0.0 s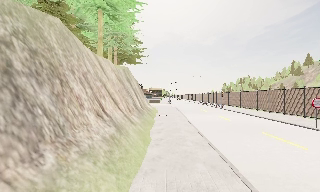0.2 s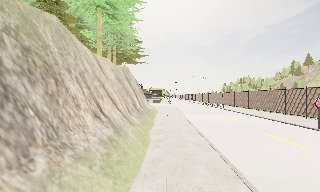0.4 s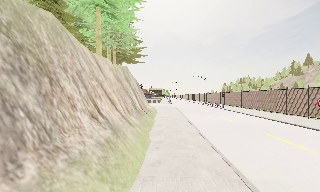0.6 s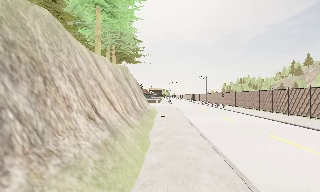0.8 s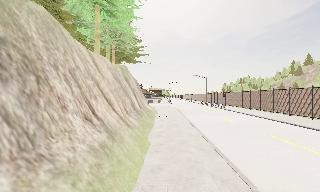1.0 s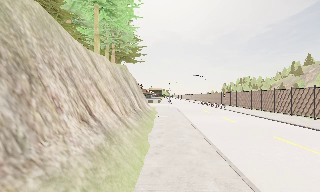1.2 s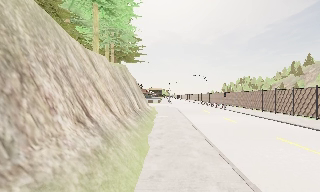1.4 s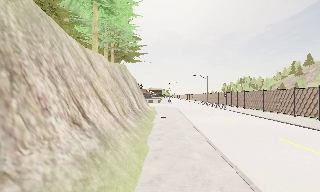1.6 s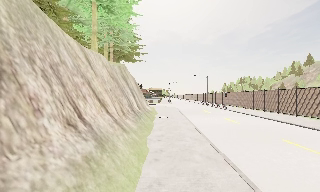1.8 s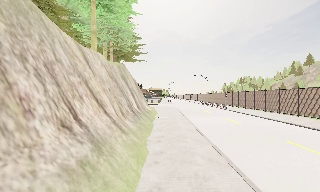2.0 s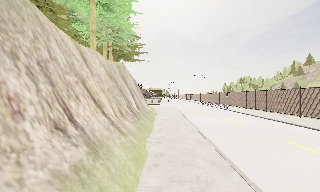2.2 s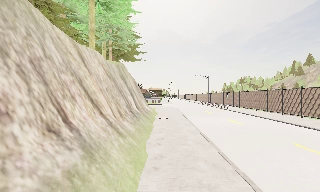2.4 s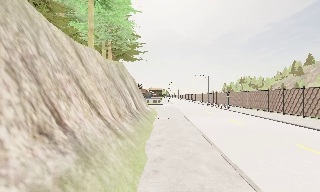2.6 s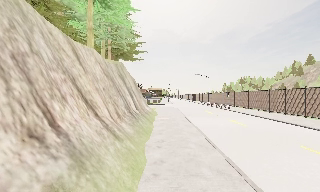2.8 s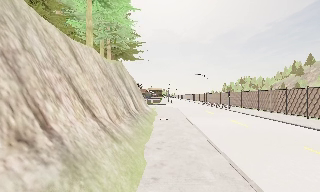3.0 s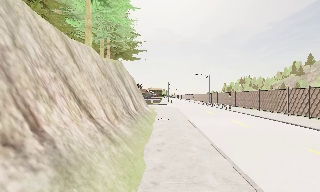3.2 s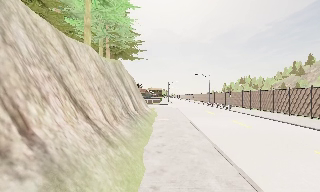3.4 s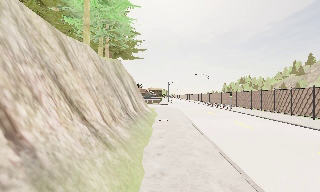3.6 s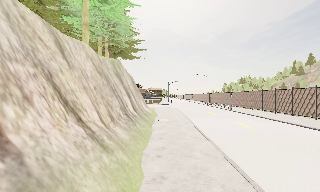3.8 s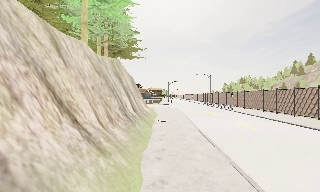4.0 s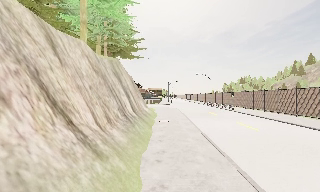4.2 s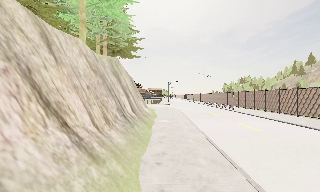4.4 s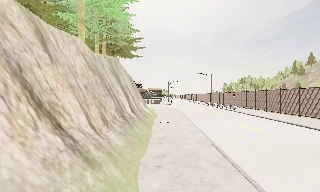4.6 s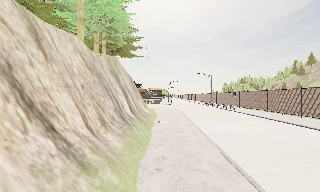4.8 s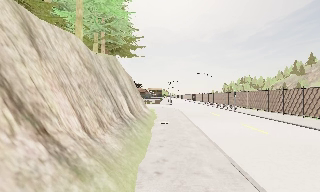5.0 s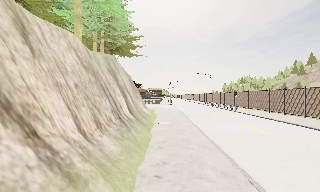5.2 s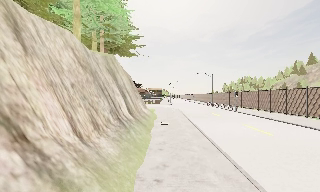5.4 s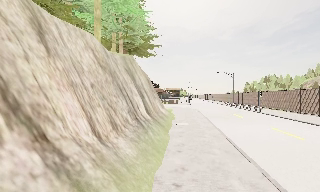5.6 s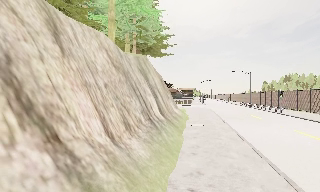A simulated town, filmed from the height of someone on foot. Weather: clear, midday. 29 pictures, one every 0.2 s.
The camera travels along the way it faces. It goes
forward.
0.0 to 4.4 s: The camera travels forward, about 5 m, so what stands in front looms larger.
4.4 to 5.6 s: The camera swings to its left by about 10 degrees, and the scene slides to the right. It travels forward, about 1 m, so what stands in front looms larger.
The film runs forward here.
